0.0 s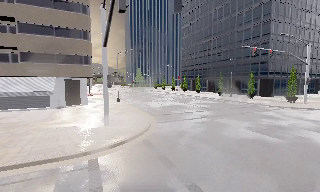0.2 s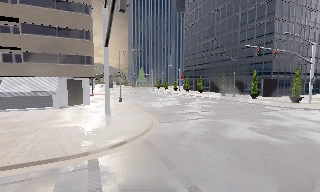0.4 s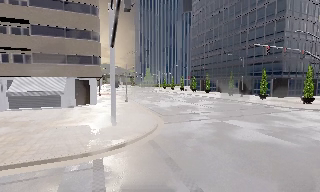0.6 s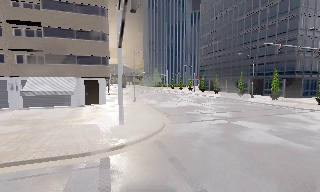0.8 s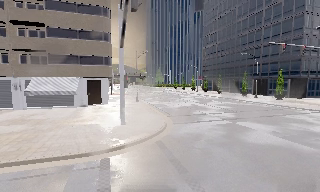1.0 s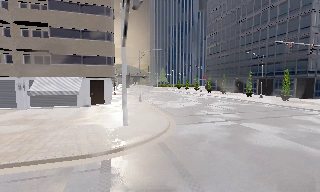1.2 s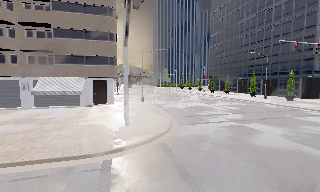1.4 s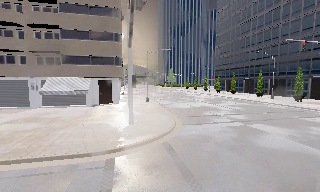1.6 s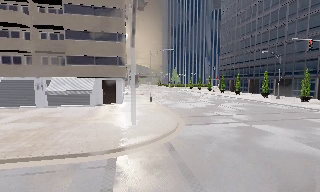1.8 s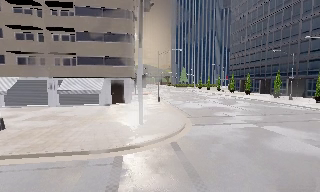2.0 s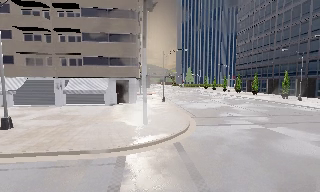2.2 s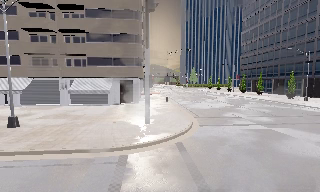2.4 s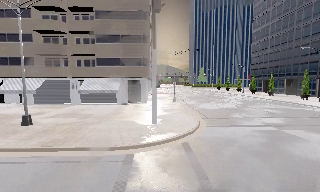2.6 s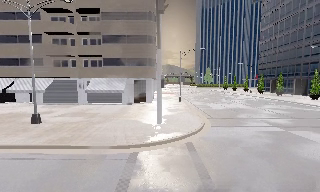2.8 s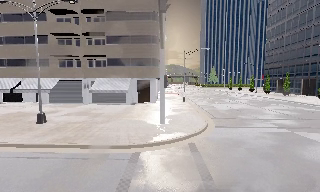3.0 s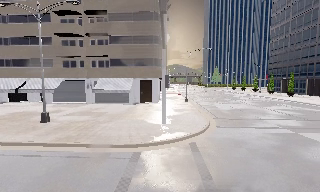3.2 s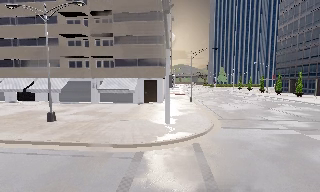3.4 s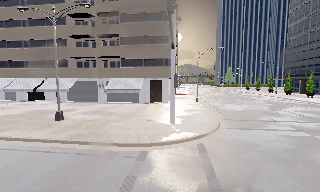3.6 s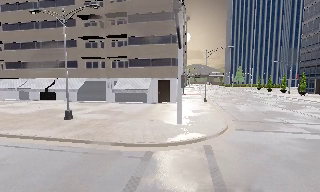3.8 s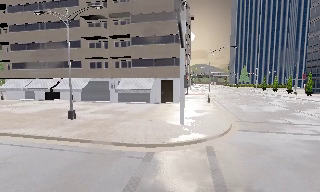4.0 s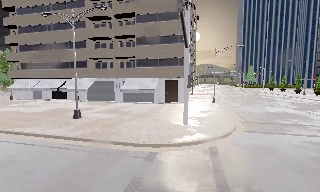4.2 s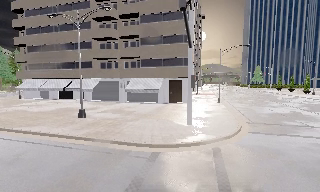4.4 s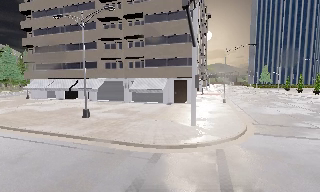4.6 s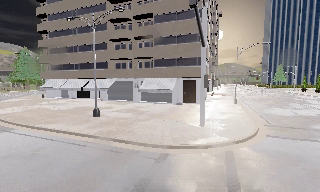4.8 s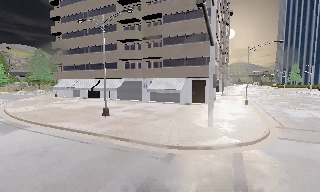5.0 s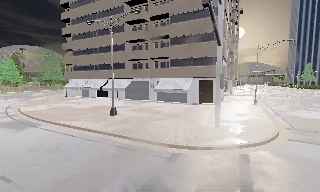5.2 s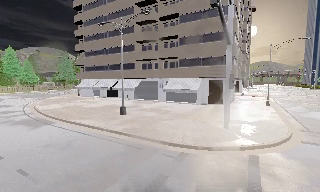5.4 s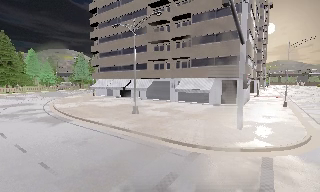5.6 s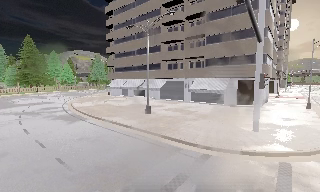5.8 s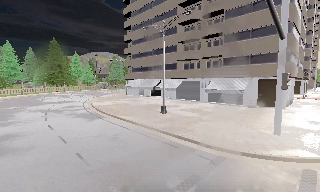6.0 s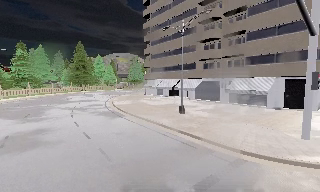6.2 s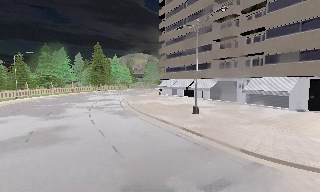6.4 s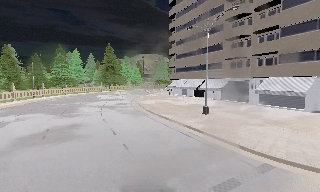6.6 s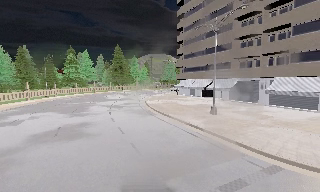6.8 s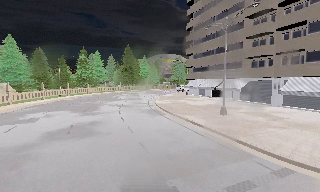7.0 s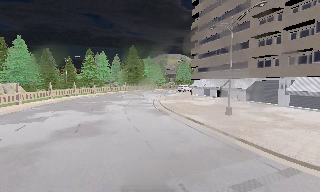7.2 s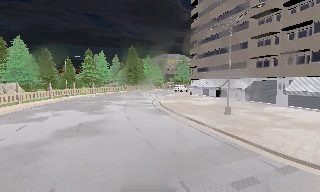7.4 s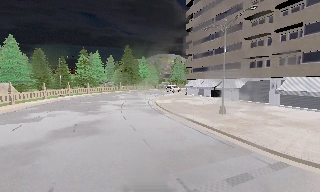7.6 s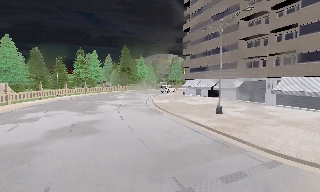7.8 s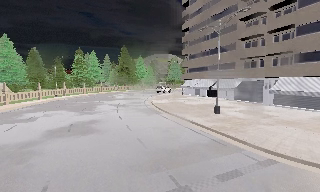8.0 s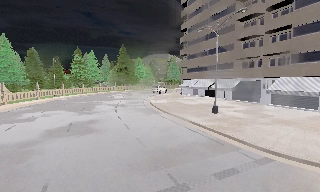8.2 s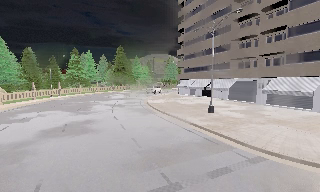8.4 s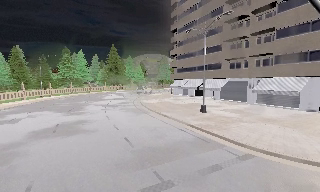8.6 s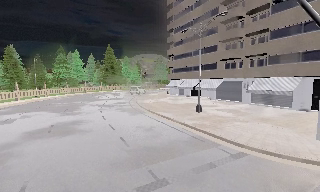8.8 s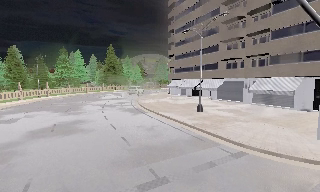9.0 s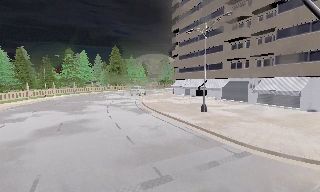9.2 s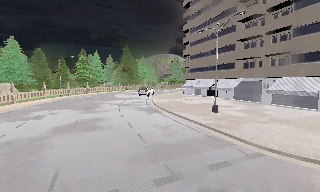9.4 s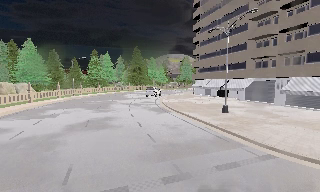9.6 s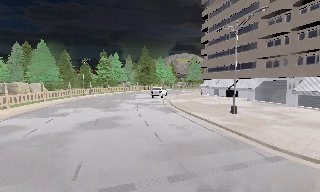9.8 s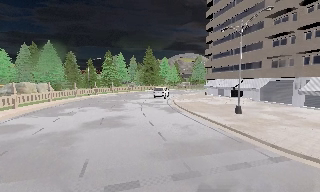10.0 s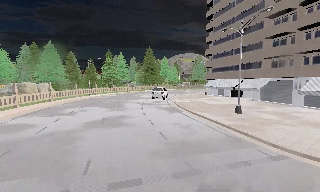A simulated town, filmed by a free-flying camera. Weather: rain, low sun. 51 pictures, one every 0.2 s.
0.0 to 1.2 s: The camera shifts only a little, or ends up much as it began.
1.2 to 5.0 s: The camera pans to its left, which is counterclockwise from overhead, by about 40 degrees. It travels to its right, about 2 m.
5.0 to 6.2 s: The camera swings to its left by about 30 degrees, and the scene slides to the right.
6.2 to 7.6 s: The camera travels backward, about 0.5 m, so what stands in front gets smaller.
7.6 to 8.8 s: The camera shifts only a little, or ends up much as it began.
8.8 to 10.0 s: The camera pans to its left, which is counterclockwise from overhead, by about 15 degrees. It travels backward, about 0.5 m, so what stands in front gets smaller.
The film runs backward here.
